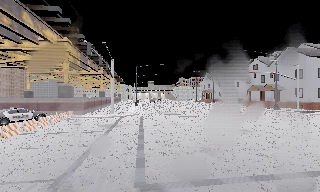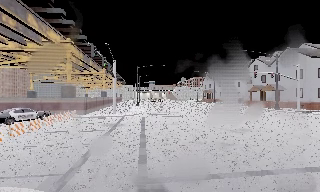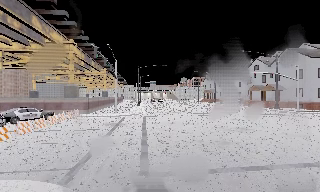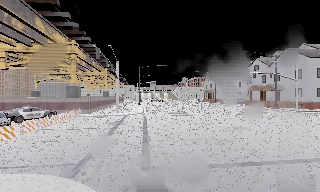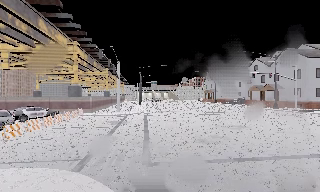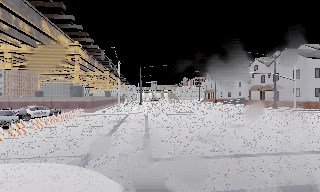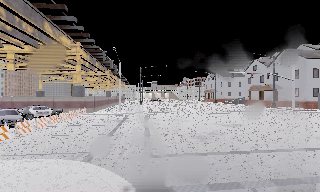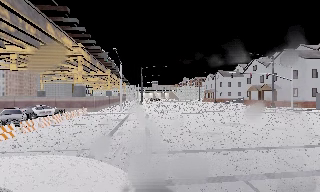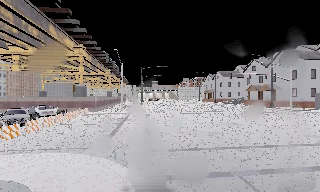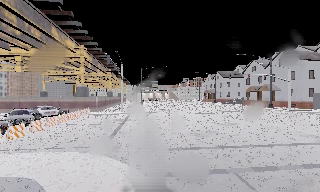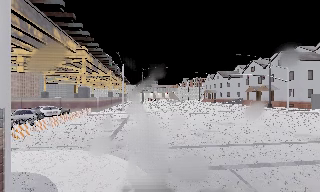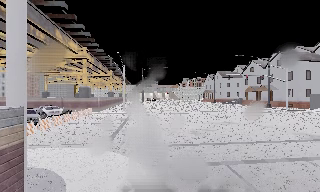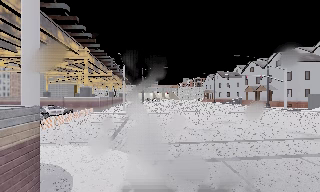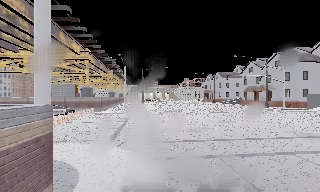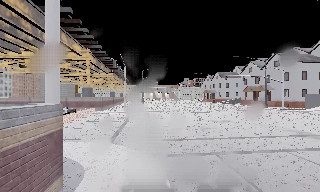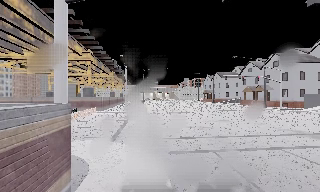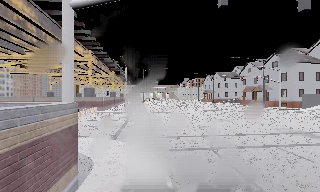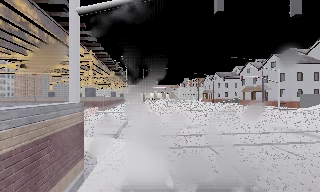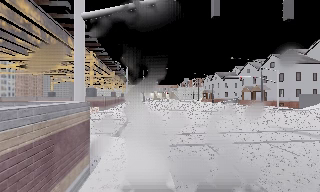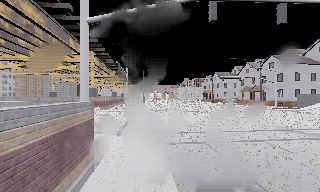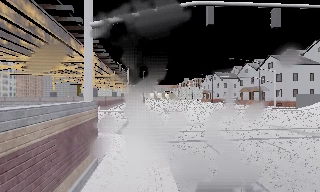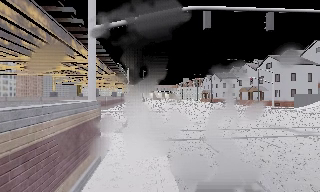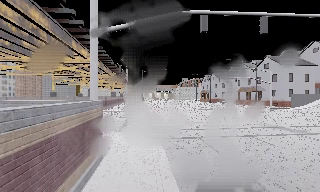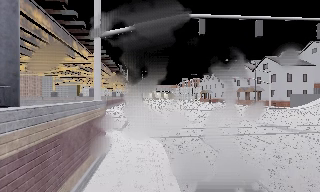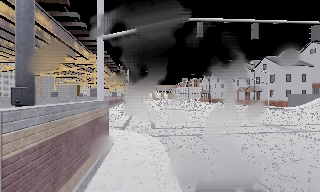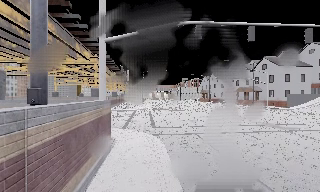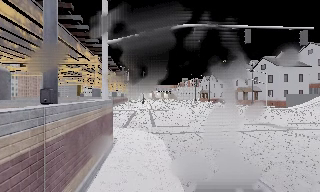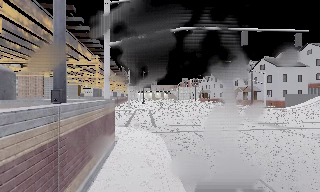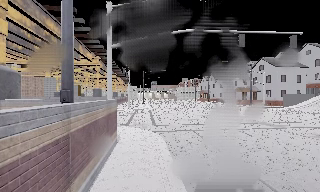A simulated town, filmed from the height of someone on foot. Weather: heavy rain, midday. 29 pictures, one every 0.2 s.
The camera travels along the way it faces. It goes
backward.
0.0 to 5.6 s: The camera travels backward, about 10 m, so what stands in front gets smaller.
The film runs backward here.
